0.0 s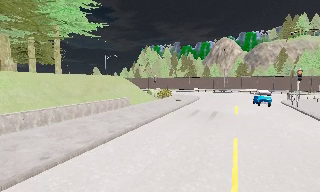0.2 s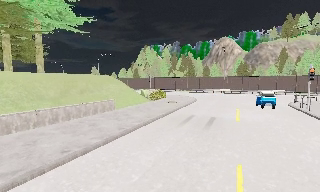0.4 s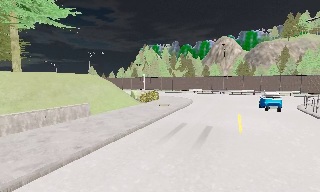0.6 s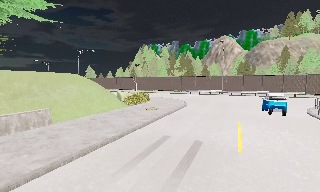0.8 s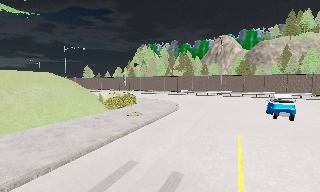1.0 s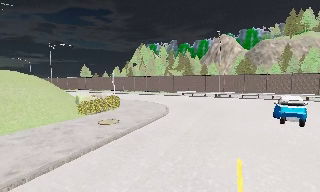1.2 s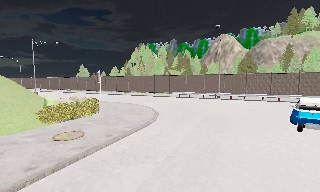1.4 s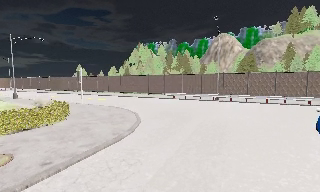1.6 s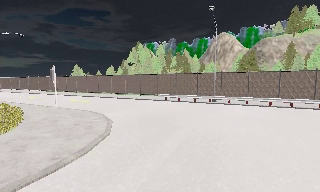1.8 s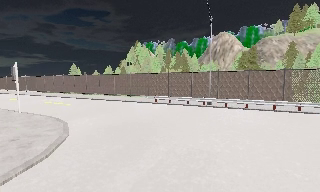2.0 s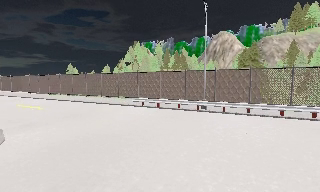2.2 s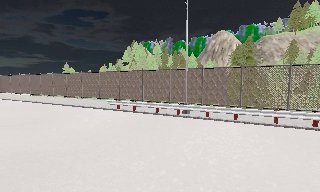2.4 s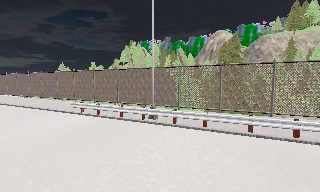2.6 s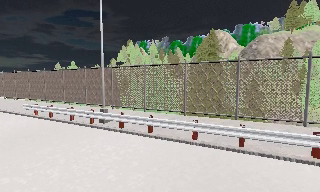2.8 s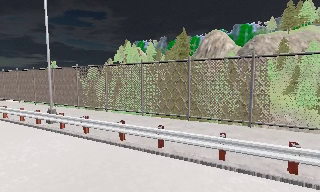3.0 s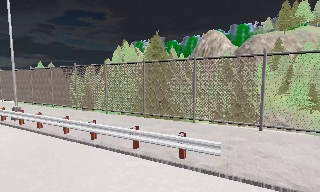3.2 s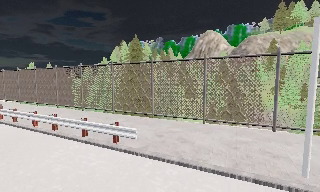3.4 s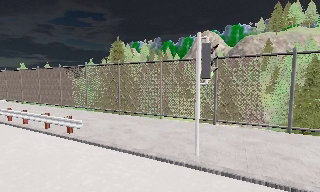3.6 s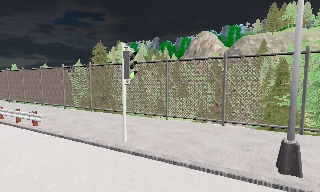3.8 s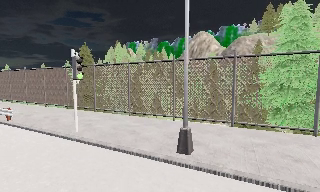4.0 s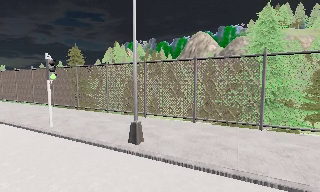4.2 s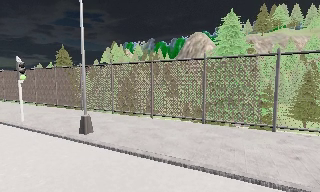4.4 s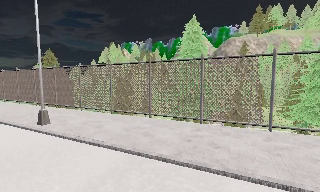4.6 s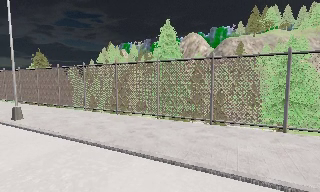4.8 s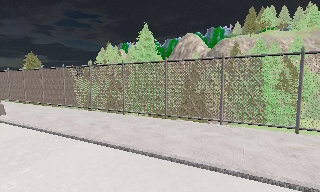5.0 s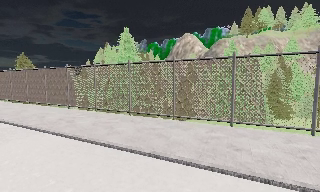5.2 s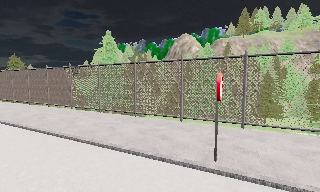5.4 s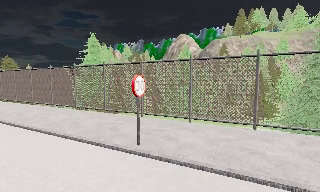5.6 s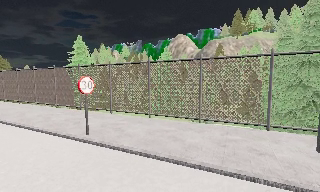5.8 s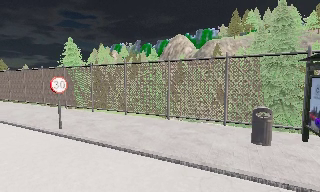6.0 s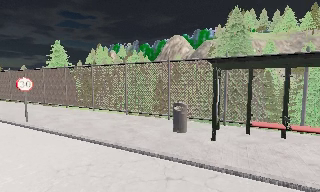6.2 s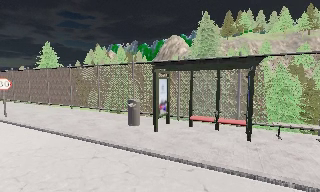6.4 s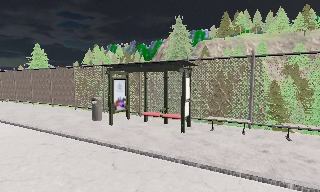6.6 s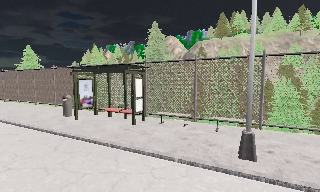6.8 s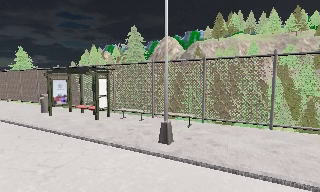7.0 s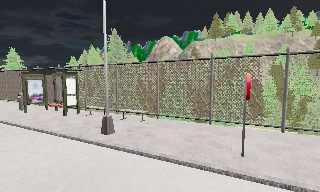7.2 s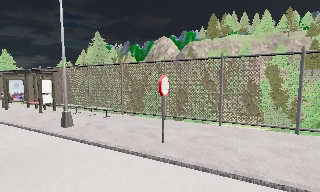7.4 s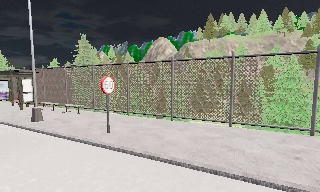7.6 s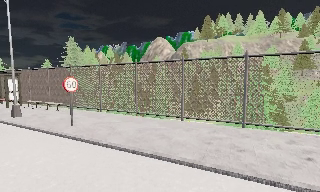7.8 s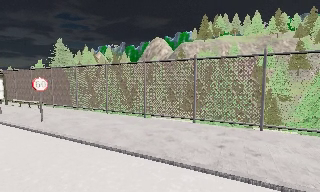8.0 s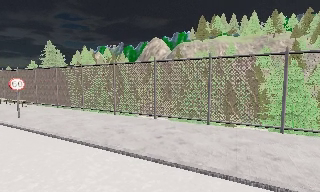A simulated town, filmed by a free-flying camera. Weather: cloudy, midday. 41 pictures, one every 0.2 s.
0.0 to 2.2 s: The camera travels forward and to its right, about 25 m, so what stands in front looms larger.
2.2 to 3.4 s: The camera travels to its right, about 13 m, so close, fixed things drift to the left.
3.4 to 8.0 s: The camera travels to its right and backward, about 55 m, so close, fixed things drift to the left.
The film runs forward here.
